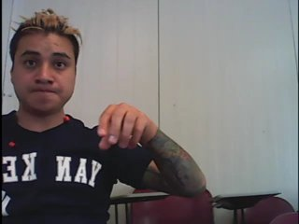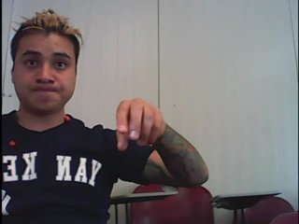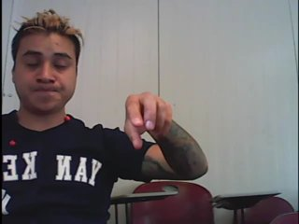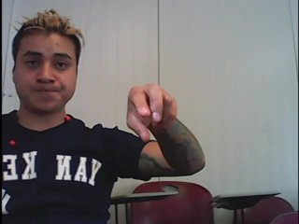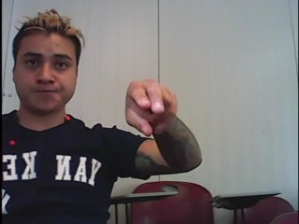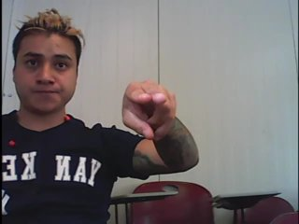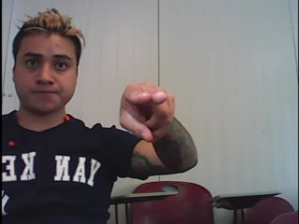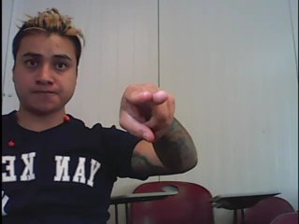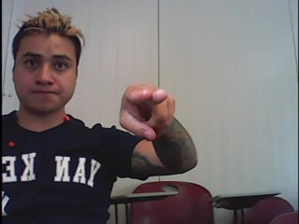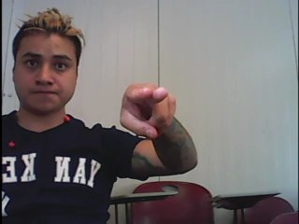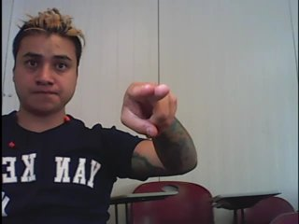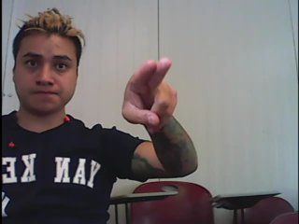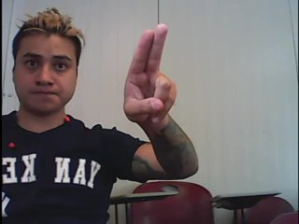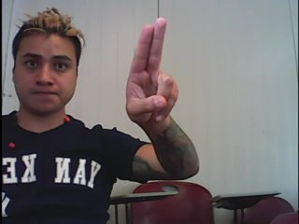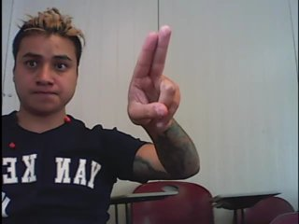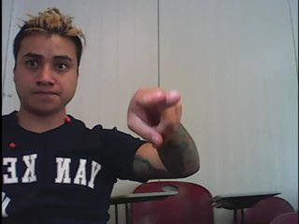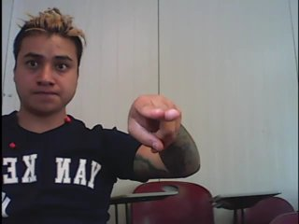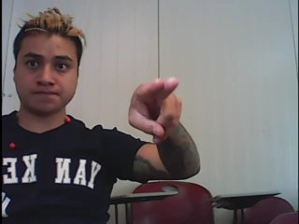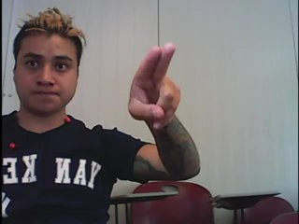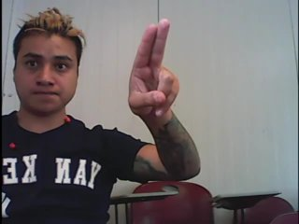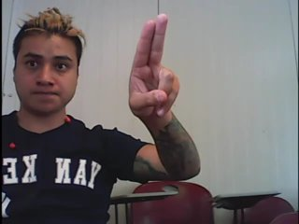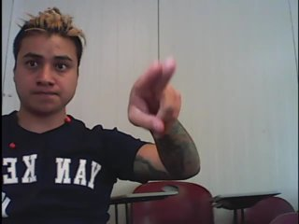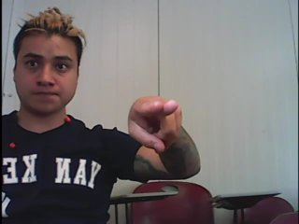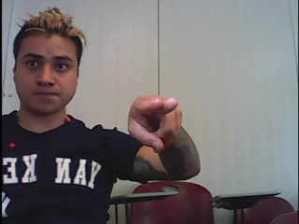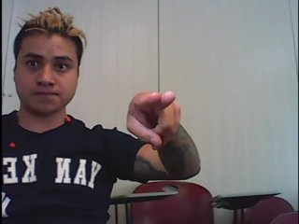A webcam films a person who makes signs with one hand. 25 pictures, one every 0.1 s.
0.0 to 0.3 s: Non-gesture.
0.4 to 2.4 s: Double click with two fingers.
